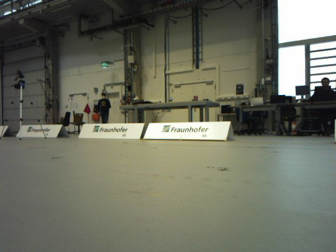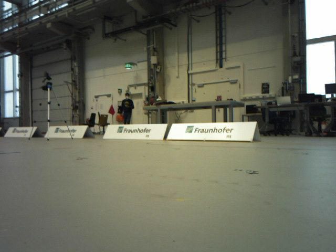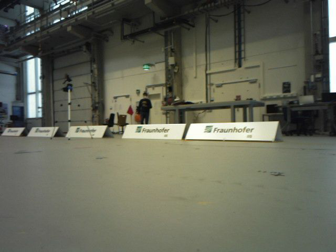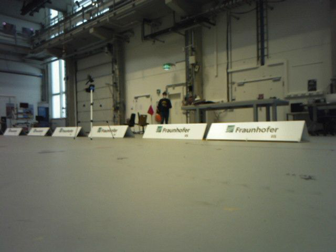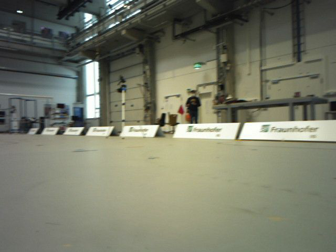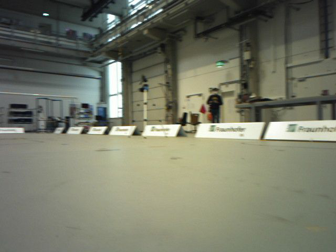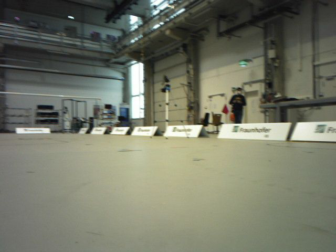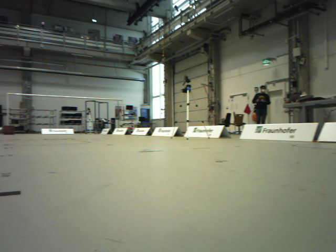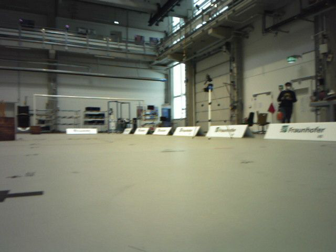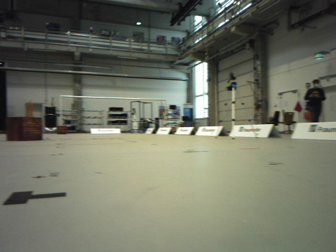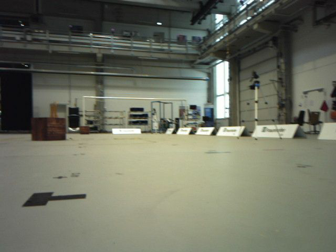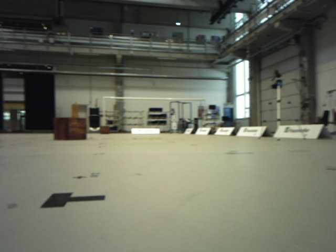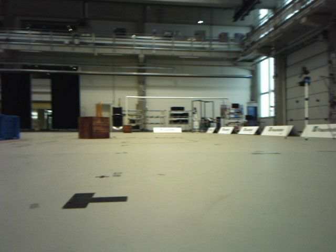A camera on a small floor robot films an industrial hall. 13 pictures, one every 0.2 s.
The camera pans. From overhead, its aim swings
counterclockwise.
The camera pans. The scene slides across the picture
to the right.
0.0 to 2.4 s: The scene slides to the right, as the camera pans about 50 degrees to its left. It travels forward, about 0.4 m.
The film runs forward here.
